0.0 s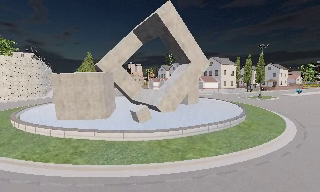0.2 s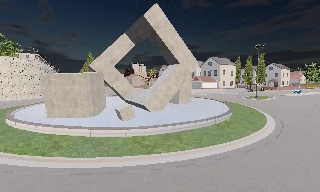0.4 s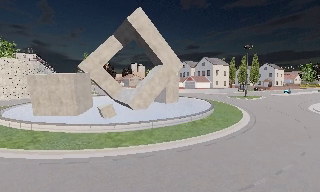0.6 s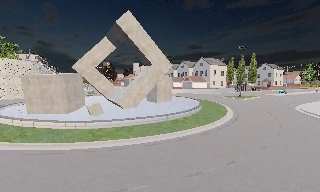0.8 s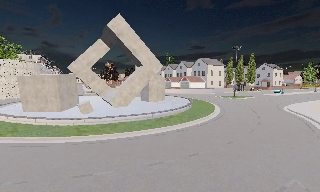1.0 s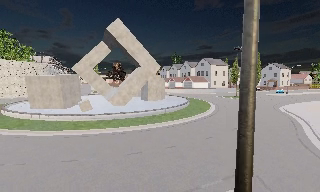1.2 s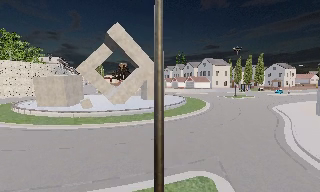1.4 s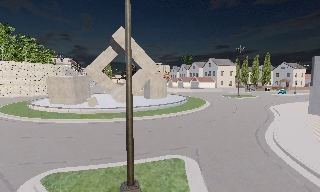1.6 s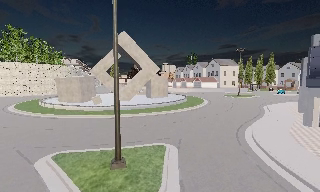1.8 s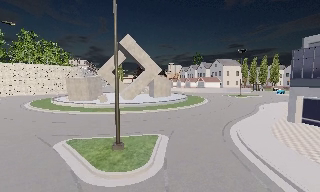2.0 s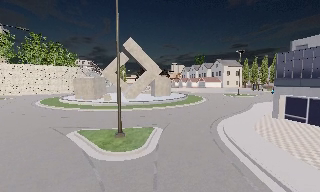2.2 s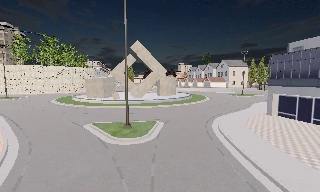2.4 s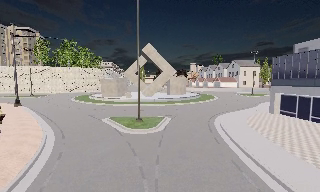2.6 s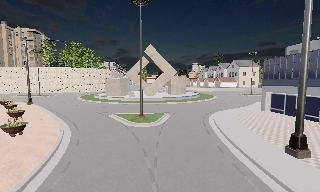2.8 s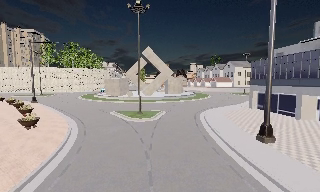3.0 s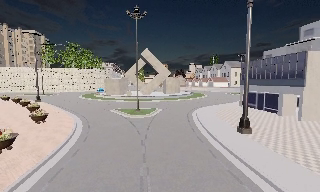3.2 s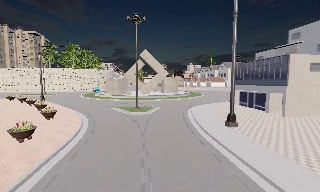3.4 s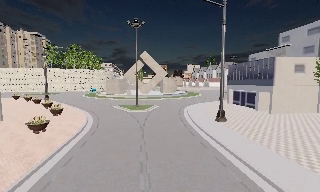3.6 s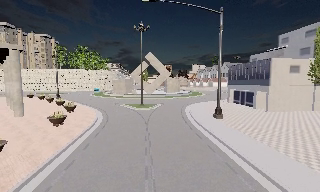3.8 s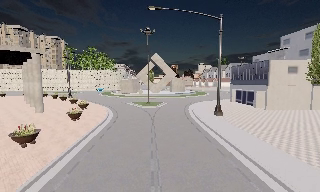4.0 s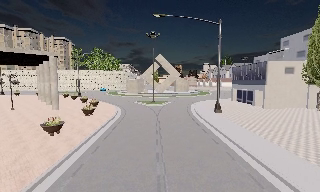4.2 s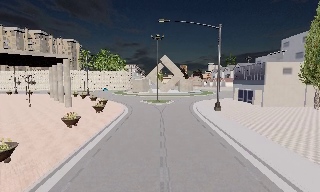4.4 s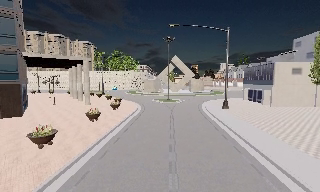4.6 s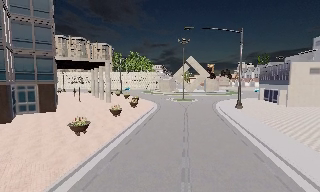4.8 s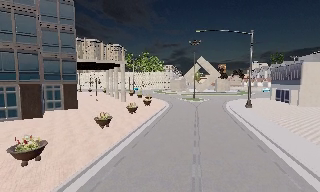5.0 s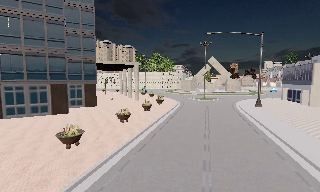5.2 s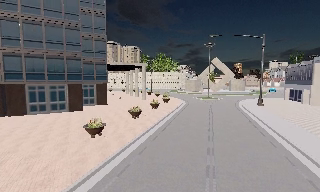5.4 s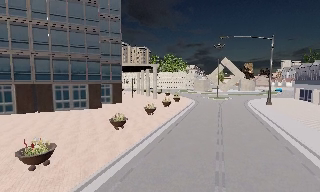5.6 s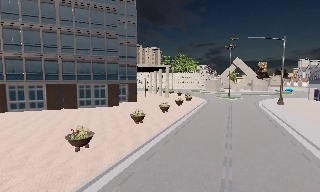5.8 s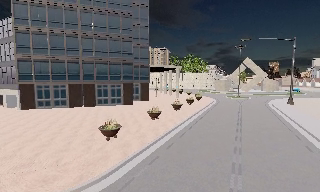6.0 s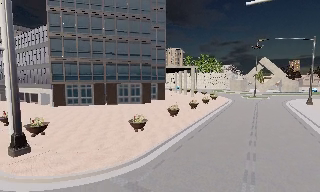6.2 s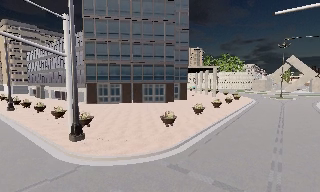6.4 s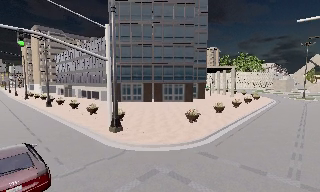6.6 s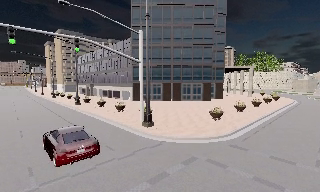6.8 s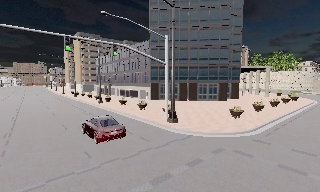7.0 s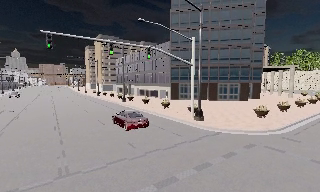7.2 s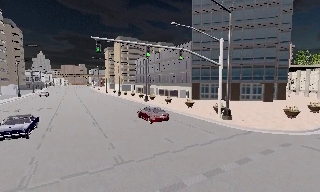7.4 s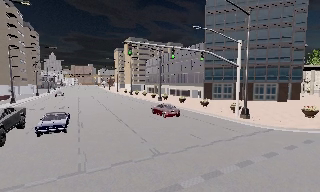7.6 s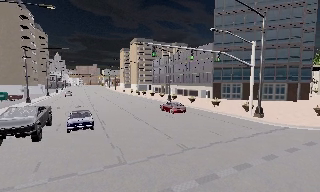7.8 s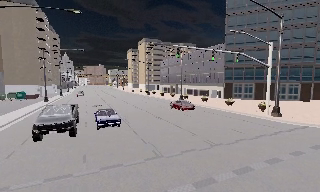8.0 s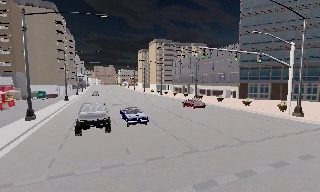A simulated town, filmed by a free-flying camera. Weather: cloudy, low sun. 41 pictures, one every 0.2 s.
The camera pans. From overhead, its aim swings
counterclockwise.
The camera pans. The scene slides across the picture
to the right.
0.0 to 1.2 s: The camera travels to its right and backward, about 11 m, so close, fixed things drift to the left.
1.2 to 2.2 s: The camera pans to its left, which is counterclockwise from overhead, by about 10 degrees. It travels backward and to its right, about 9 m, so what stands in front gets smaller.
2.2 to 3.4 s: The camera travels backward, about 10 m, so what stands in front gets smaller.
3.4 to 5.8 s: The scene slides to the right, as the camera pans about 35 degrees to its left. It travels backward, about 18 m.
5.8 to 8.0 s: The camera swings to its left by about 40 degrees, and the scene slides to the right. It travels to its left and backward, about 18 m, so close, fixed things drift to the right.
The film runs forward here.
